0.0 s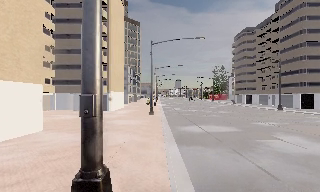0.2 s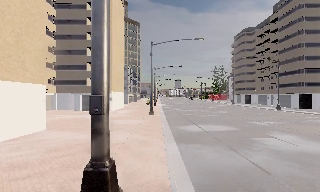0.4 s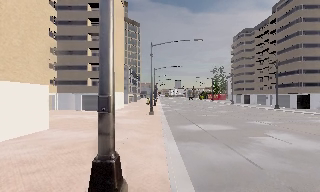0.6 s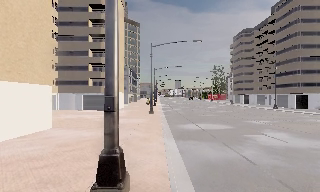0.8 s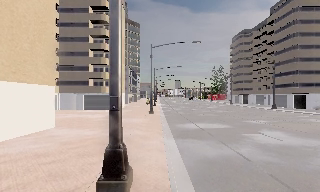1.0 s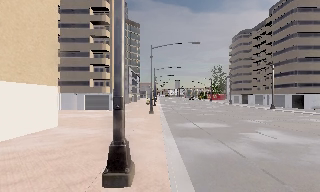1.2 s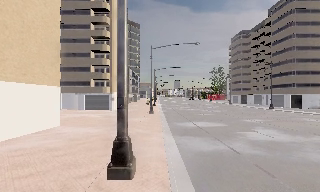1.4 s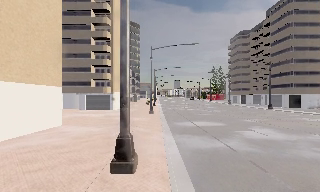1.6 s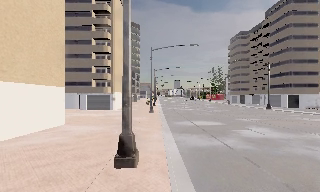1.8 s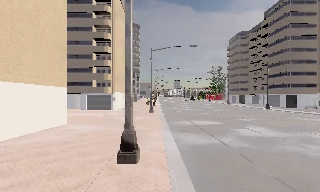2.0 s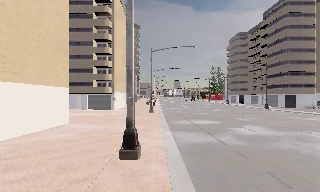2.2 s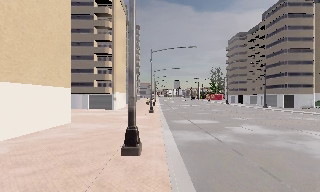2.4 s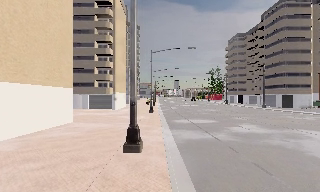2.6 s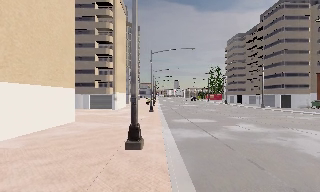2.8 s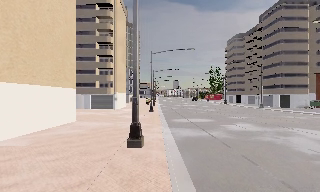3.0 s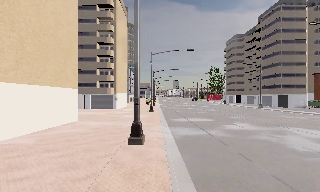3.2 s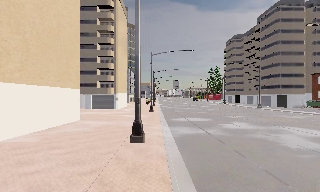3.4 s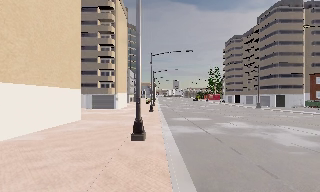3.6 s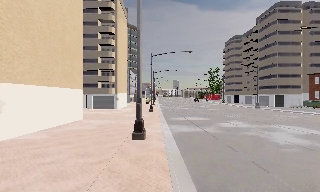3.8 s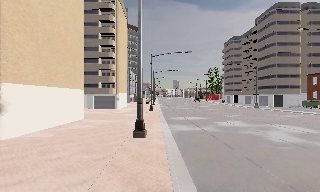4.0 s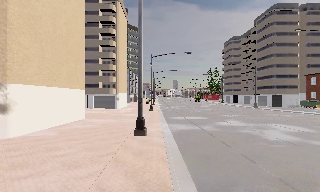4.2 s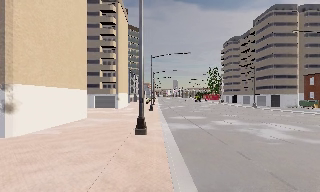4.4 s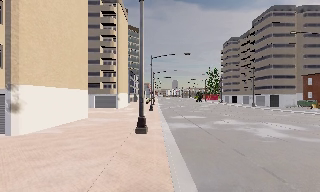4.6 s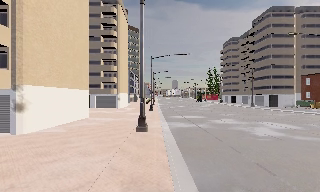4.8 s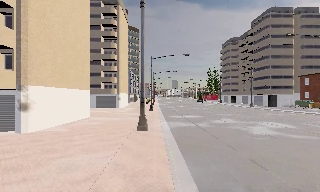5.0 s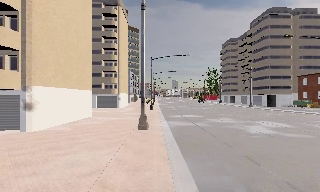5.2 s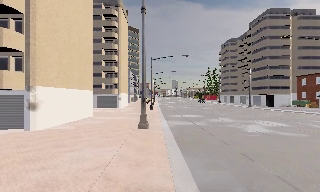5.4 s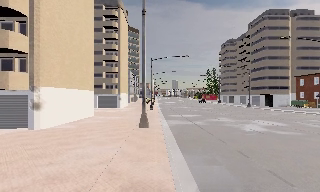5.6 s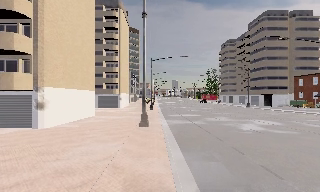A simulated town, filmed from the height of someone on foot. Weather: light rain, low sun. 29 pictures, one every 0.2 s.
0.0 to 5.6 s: The camera travels backward, about 10 m, so what stands in front gets smaller.
The film runs backward here.
